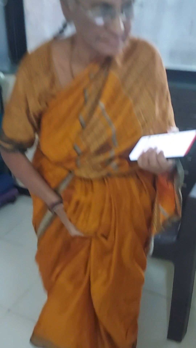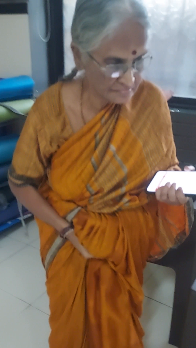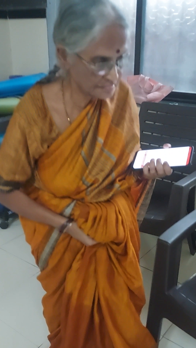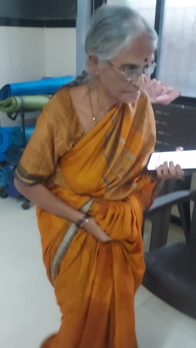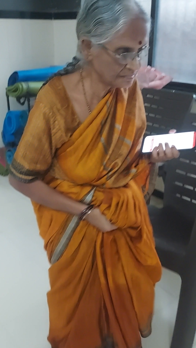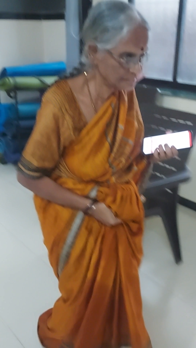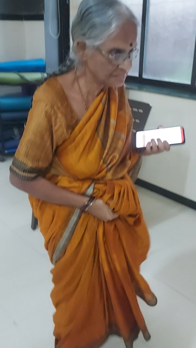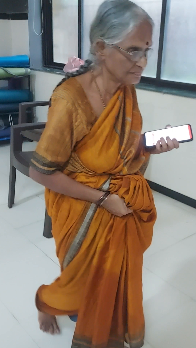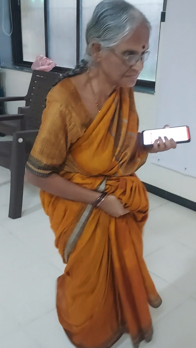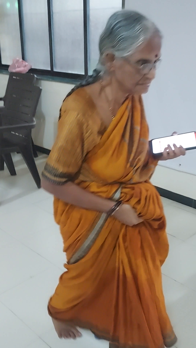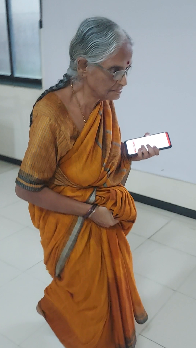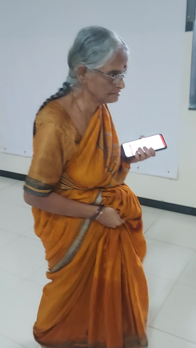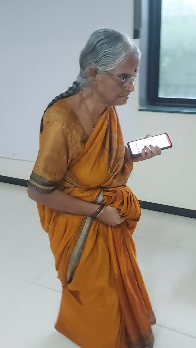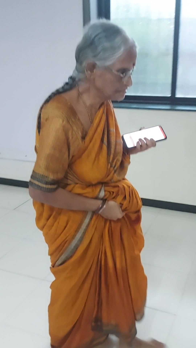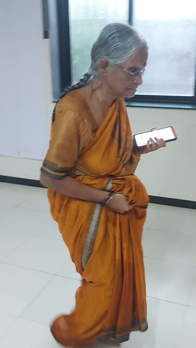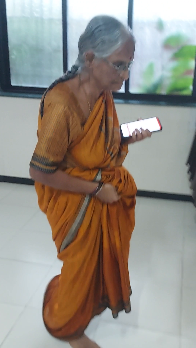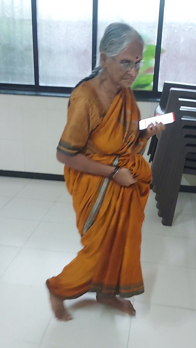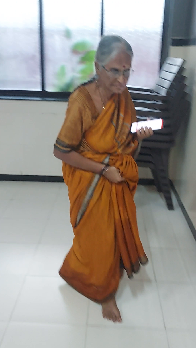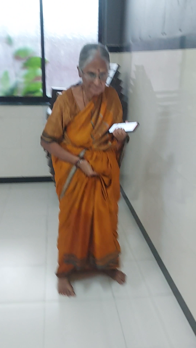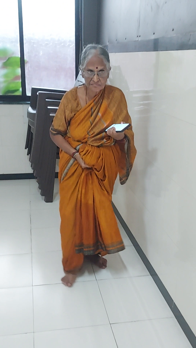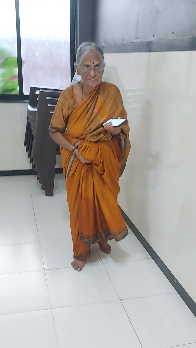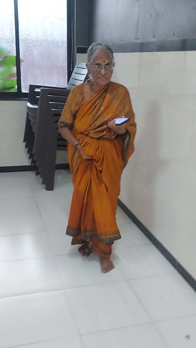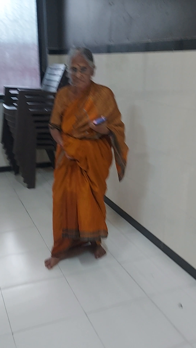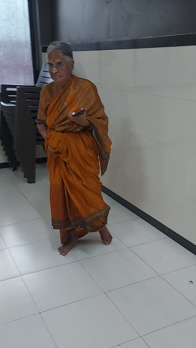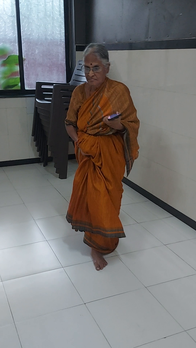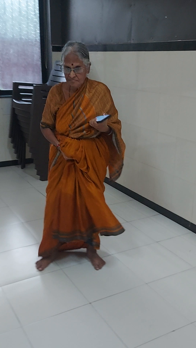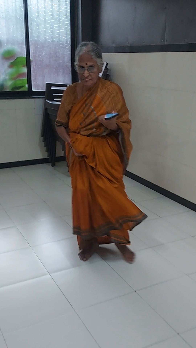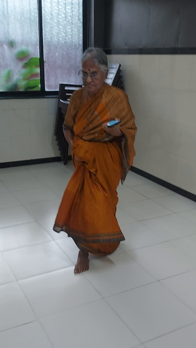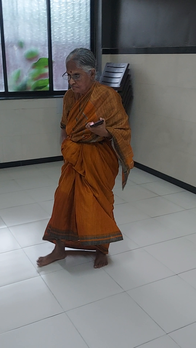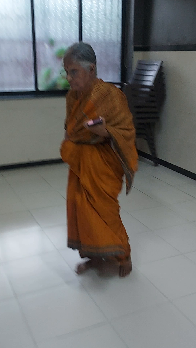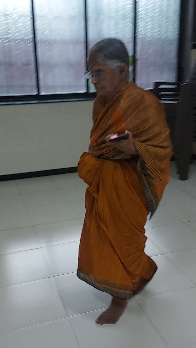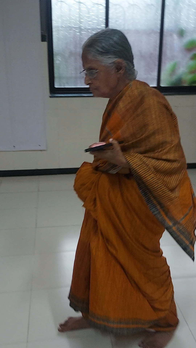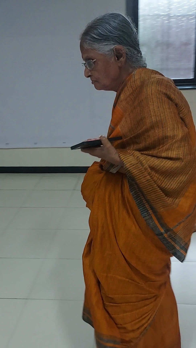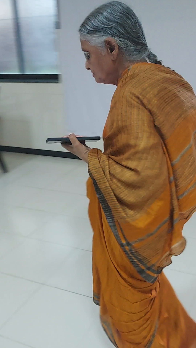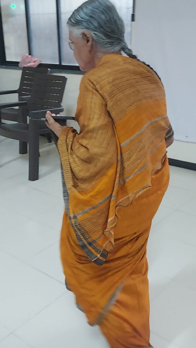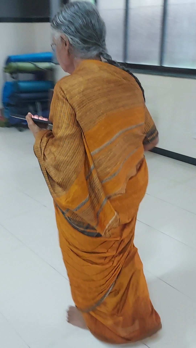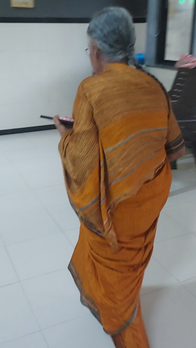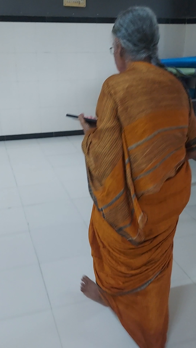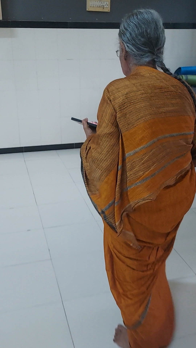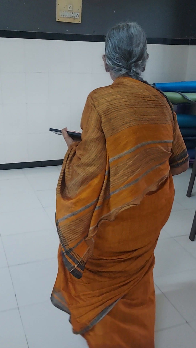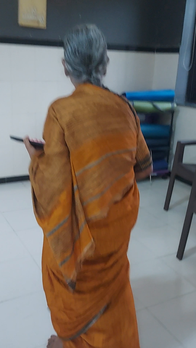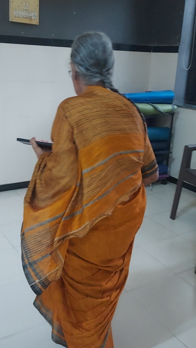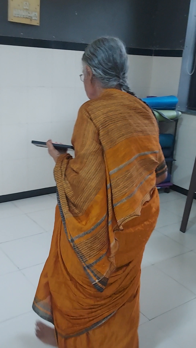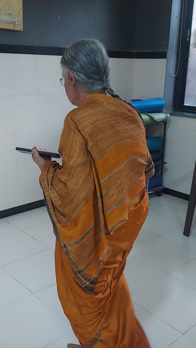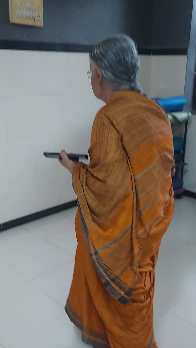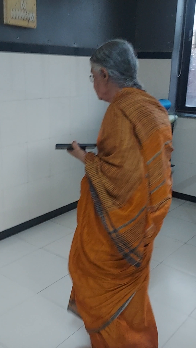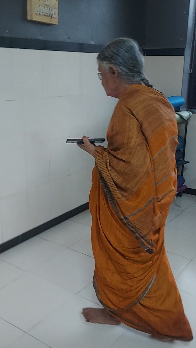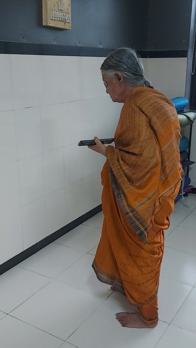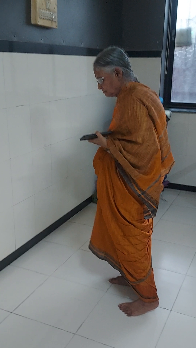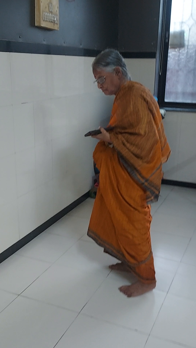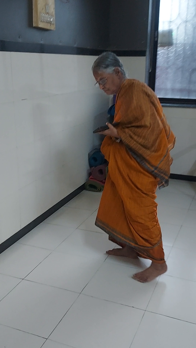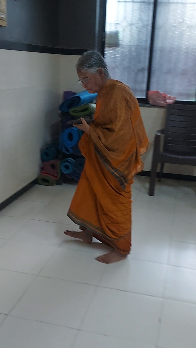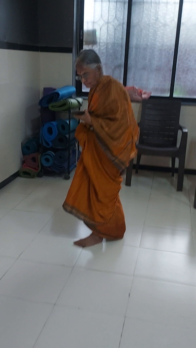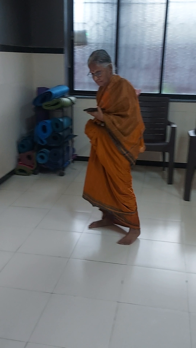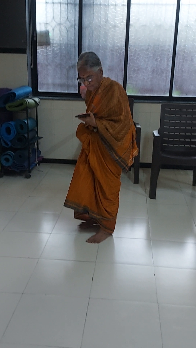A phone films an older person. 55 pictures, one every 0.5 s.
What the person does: Walking.
